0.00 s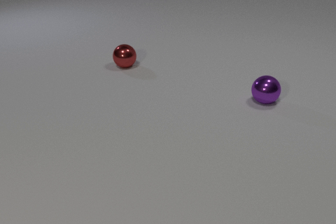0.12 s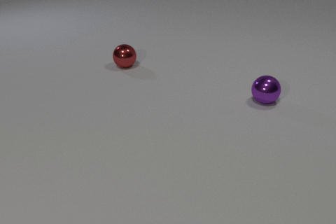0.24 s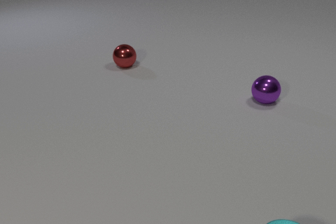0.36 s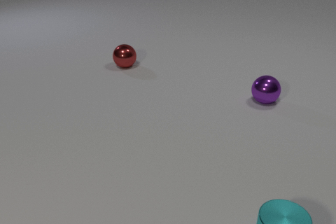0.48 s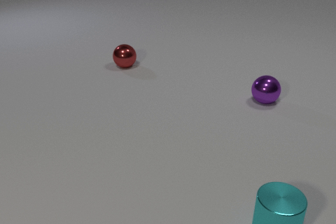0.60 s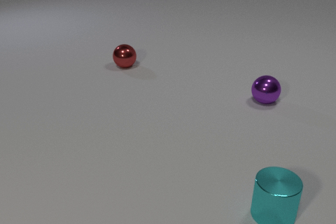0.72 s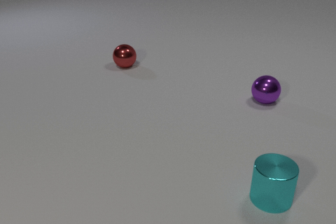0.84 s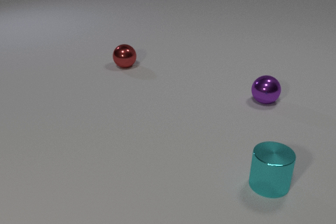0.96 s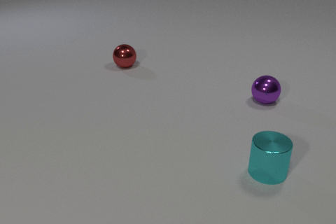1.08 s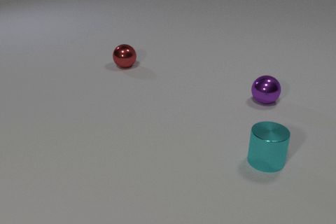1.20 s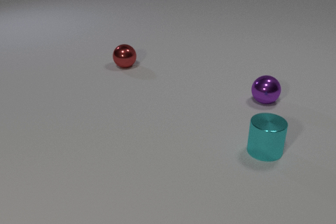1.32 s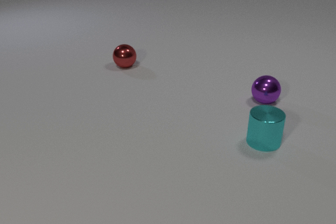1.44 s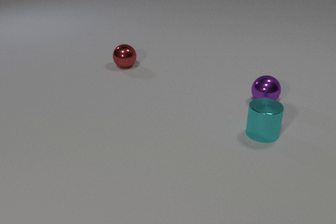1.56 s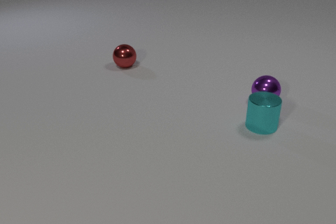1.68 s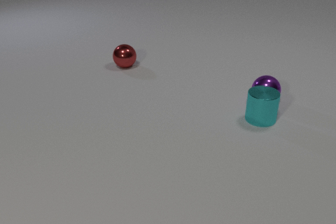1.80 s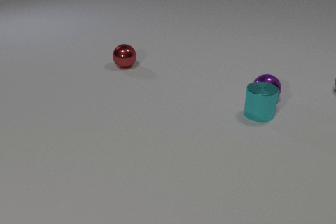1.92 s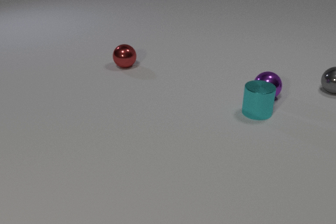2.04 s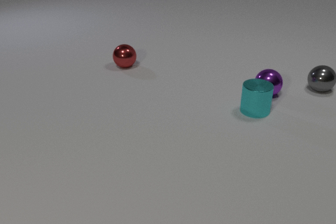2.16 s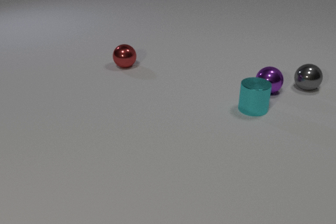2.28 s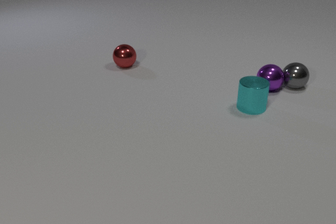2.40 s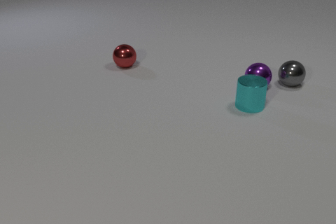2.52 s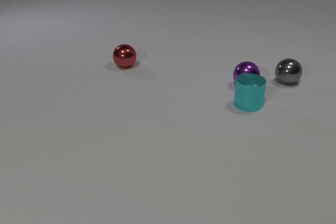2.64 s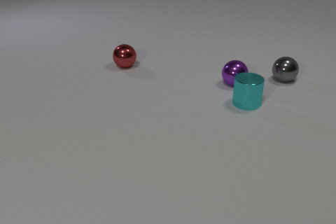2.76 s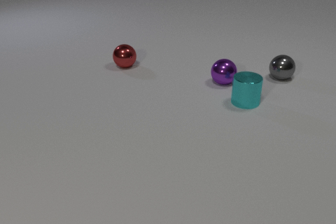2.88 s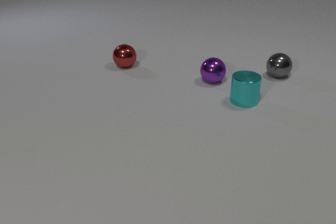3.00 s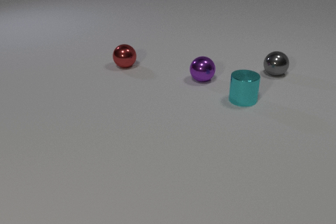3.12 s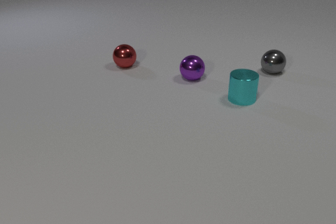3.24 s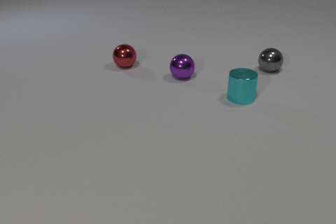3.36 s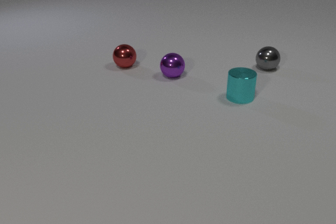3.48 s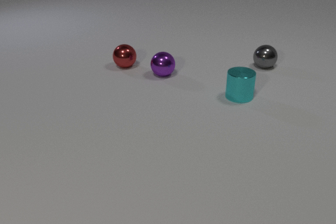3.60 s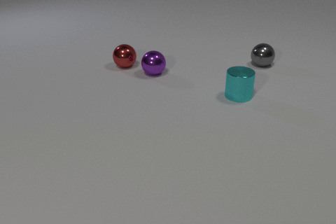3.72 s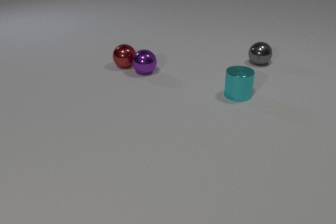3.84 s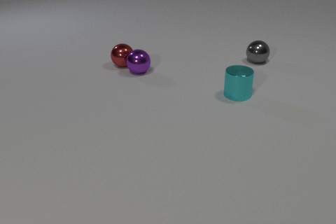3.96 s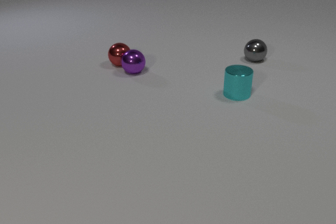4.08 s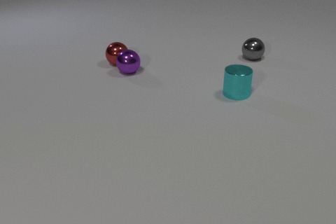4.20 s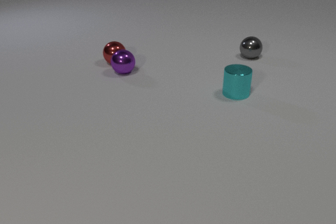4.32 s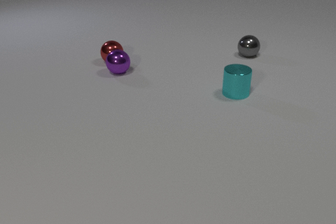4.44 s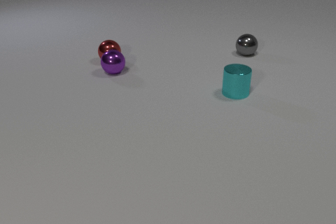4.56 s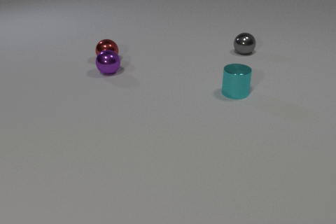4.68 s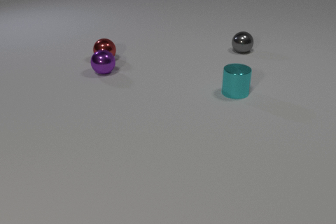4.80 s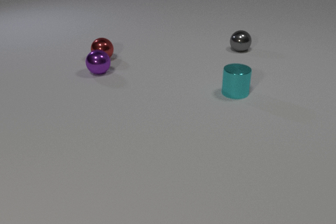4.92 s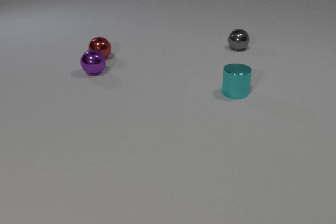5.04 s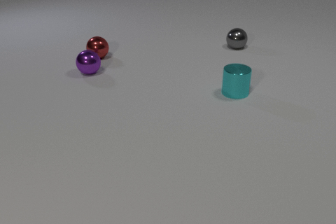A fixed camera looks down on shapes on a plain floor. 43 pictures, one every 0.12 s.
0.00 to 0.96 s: The cyan metal cylinder comes in at the bottom edge, slides away from the camera.
0.96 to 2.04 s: The cyan metal cylinder slides away from the camera. The purple metal sphere rolls away from the camera. The gray metal sphere comes in at the right edge, rolls to the left. The cyan metal cylinder and the purple metal sphere collide.
2.04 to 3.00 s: The cyan metal cylinder slides away from the camera and to the left. The purple metal sphere rolls to the left. The gray metal sphere rolls to the left and away from the camera. The purple metal sphere and the gray metal sphere collide.
3.00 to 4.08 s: The cyan metal cylinder slides away from the camera and to the left. The purple metal sphere rolls to the left. The gray metal sphere rolls away from the camera and to the left. The red metal sphere rolls to the left and away from the camera. The purple metal sphere and the red metal sphere collide.
4.08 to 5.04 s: The purple metal sphere rolls to the left. The gray metal sphere rolls away from the camera and to the left. The red metal sphere rolls away from the camera and to the left.
How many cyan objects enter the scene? 1.
How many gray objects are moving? 1.
What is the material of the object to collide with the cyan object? metal.
